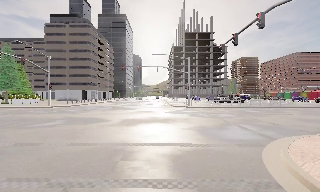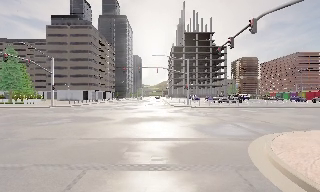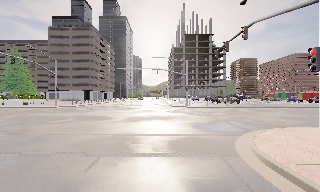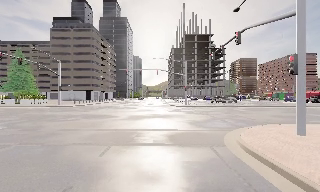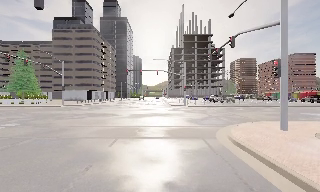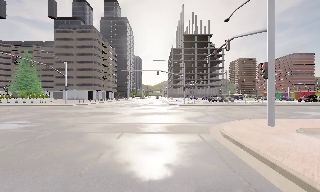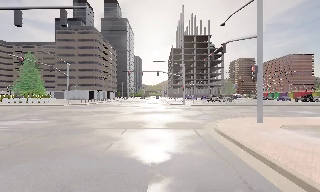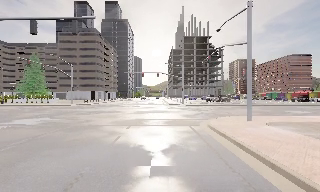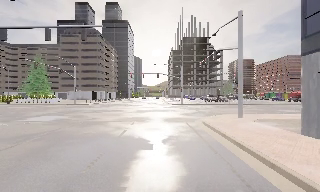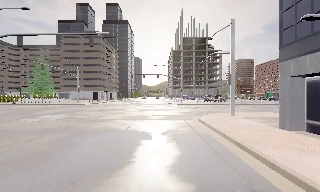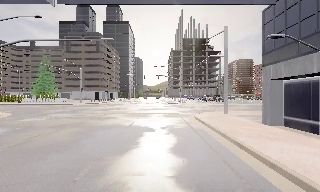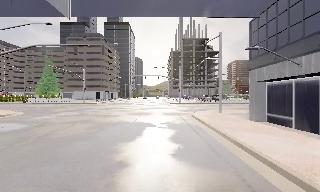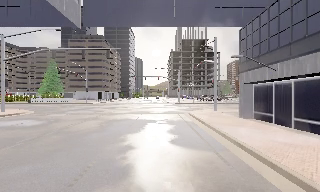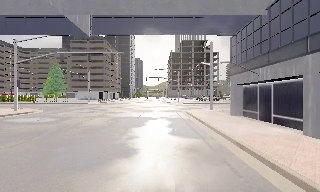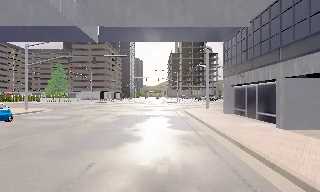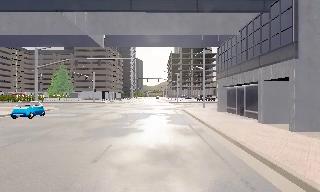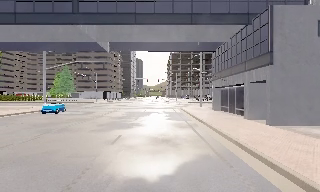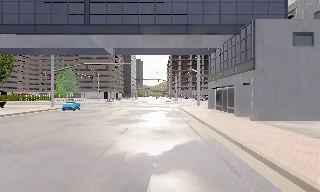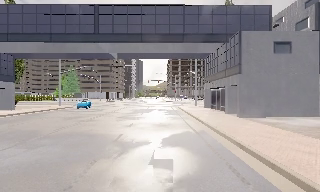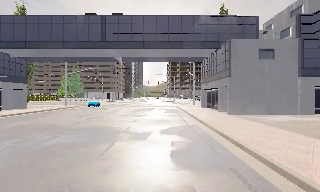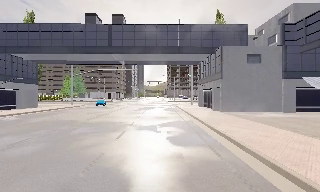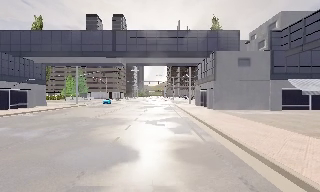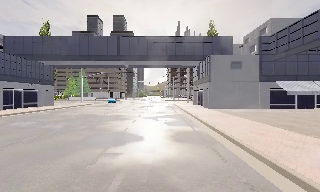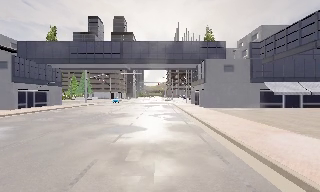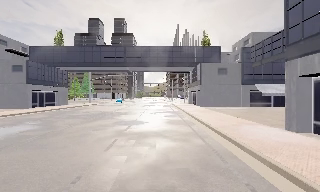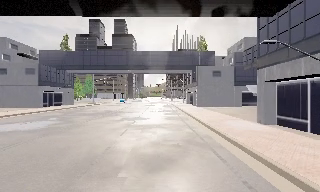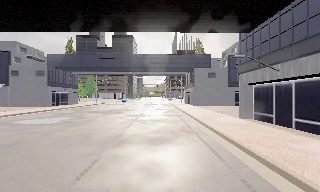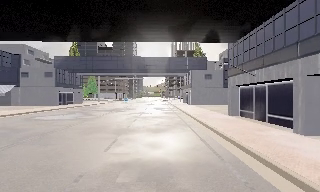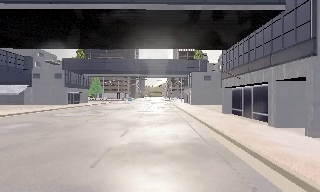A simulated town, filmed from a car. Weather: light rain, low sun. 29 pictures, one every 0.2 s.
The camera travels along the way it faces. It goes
backward.
0.0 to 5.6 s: The camera travels backward, about 40 m, so what stands in front gets smaller. It gains speed.
The film runs backward here.
